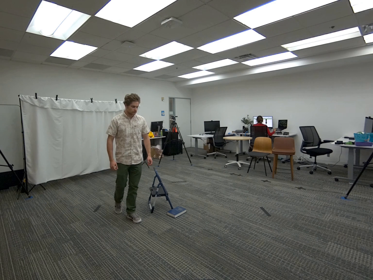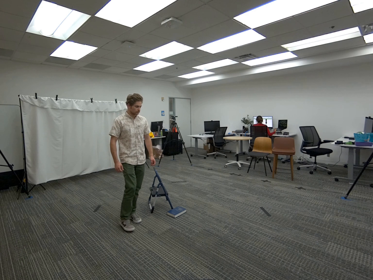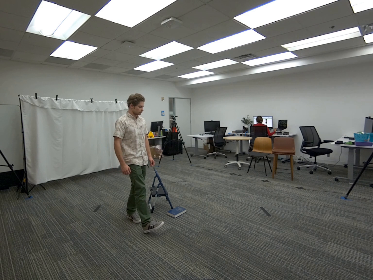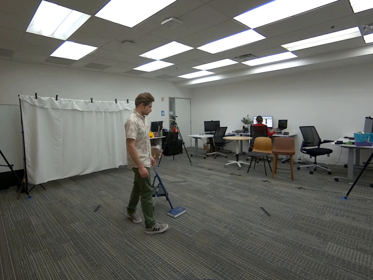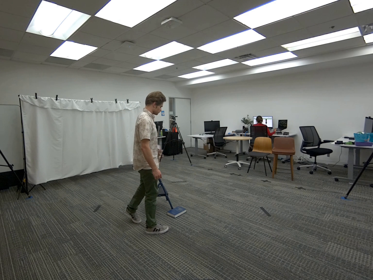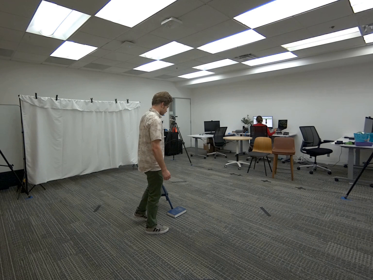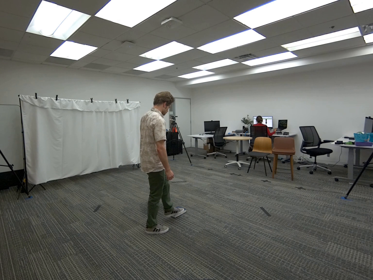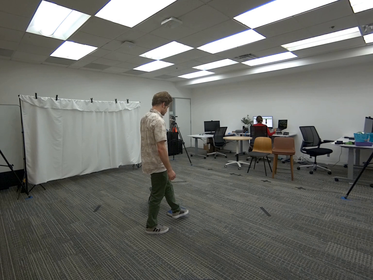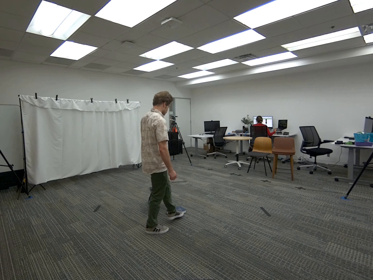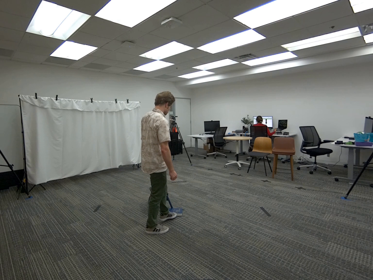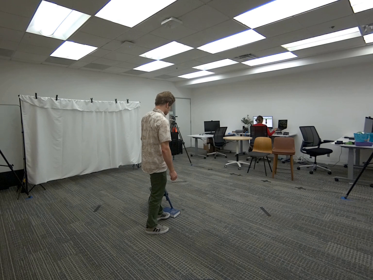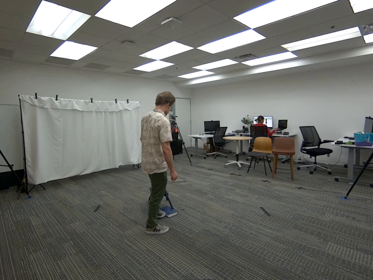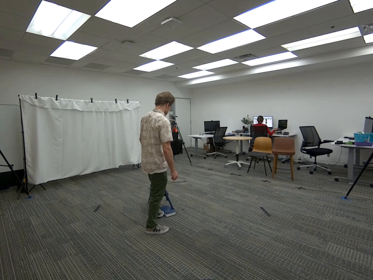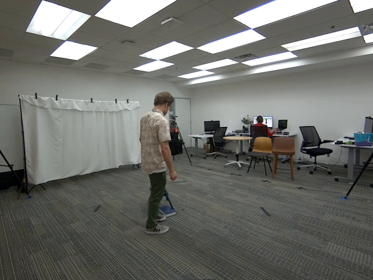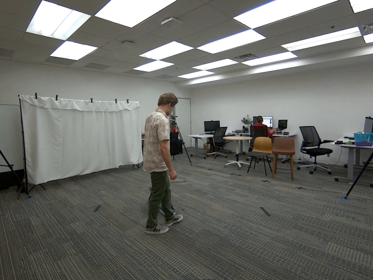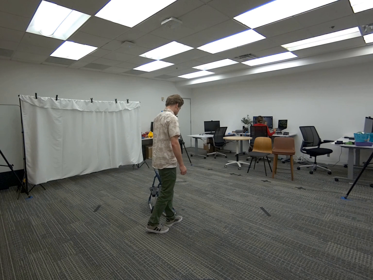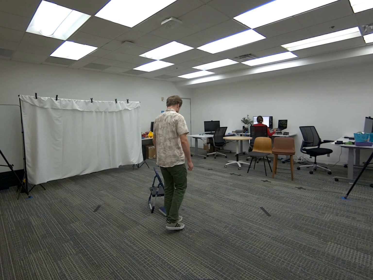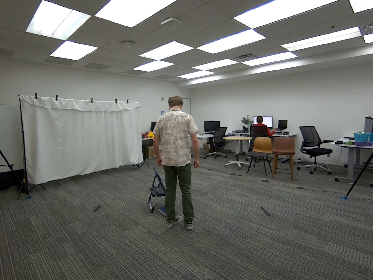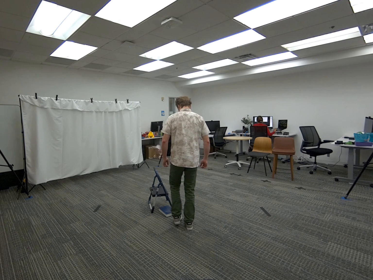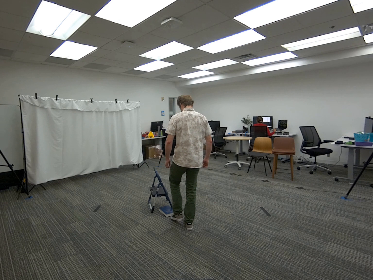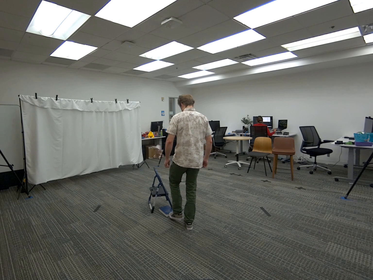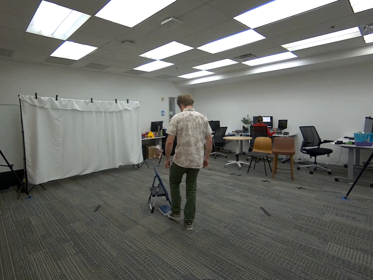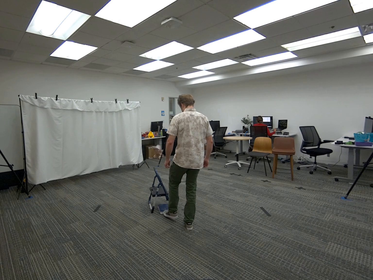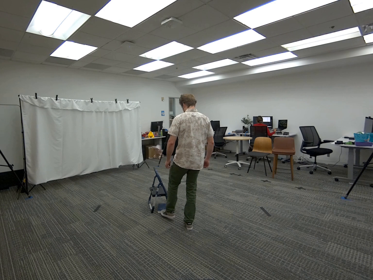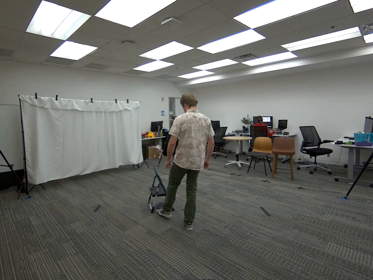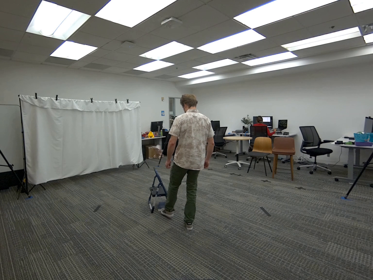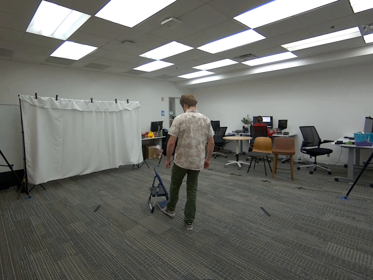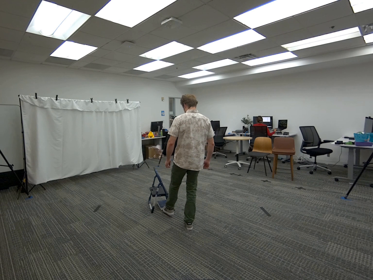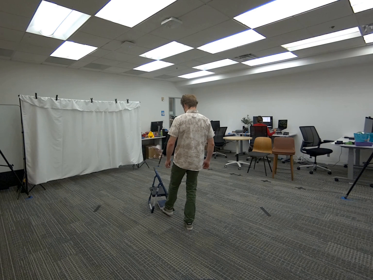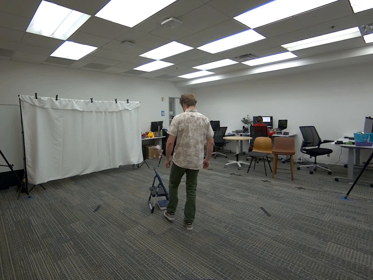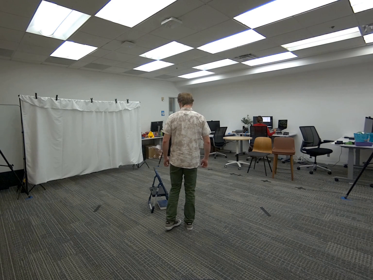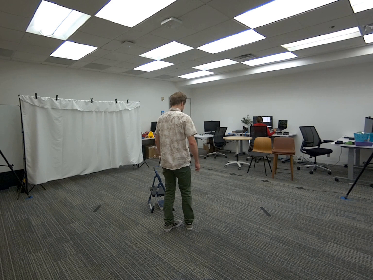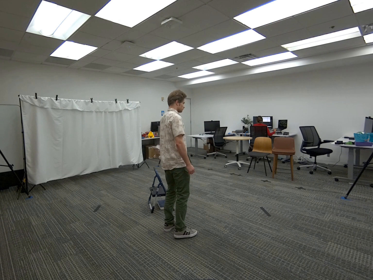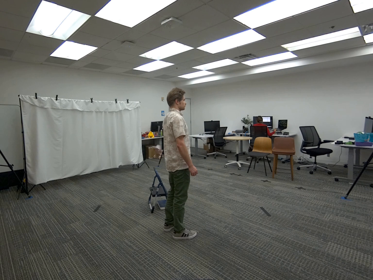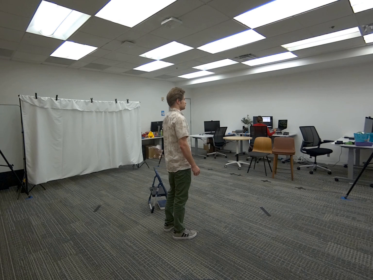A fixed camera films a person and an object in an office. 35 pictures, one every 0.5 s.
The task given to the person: Walk over to the dark blue book near the step ladder and push the dark blue book underneath the step ladder using your left foot.
